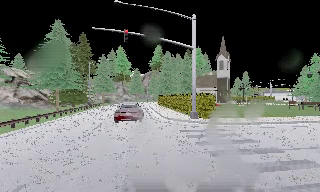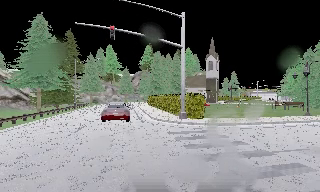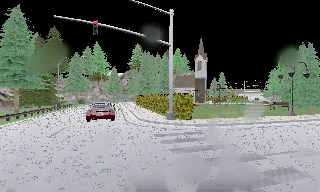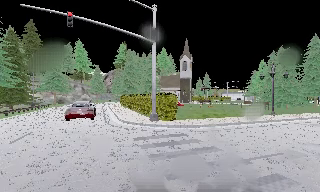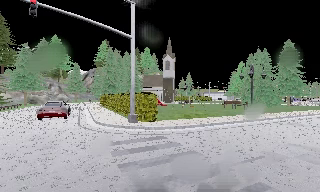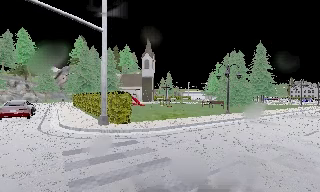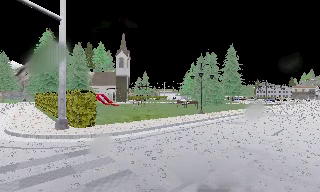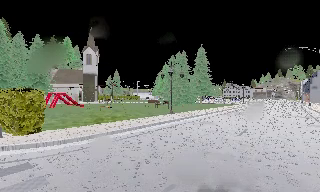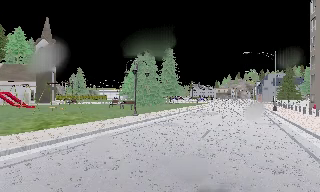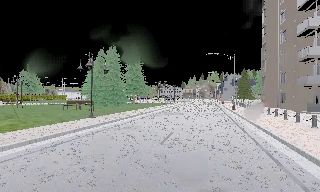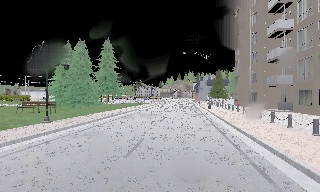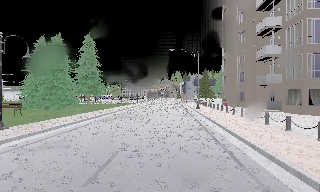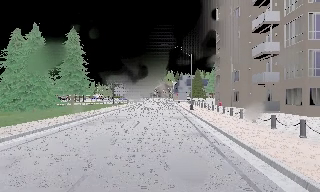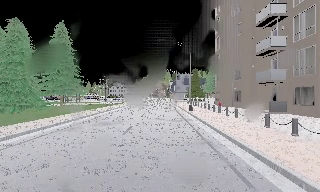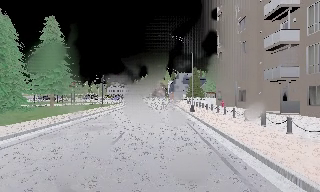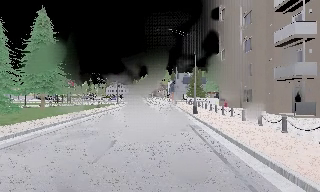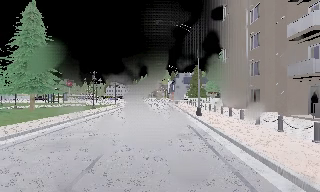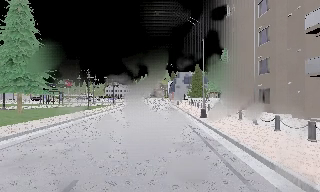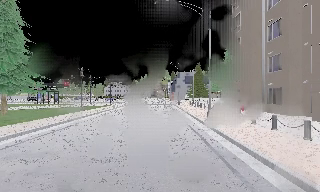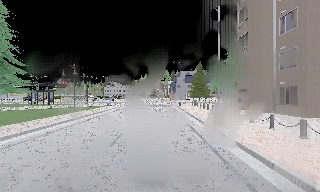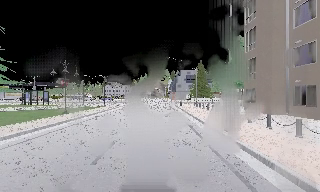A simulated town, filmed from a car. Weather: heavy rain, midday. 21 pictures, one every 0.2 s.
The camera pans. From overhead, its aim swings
clockwise.
The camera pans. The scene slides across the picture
to the left.
0.0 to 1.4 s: The camera swings to its right by about 40 degrees, and the scene slides to the left. It travels forward and to its right, about 5 m. It gains speed.
1.4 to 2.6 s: The camera pans to its right, which is clockwise from overhead, by about 40 degrees. It travels forward, about 8 m.
2.6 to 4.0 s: The camera travels forward, about 10 m, so what stands in front looms larger.
The film runs forward here.
